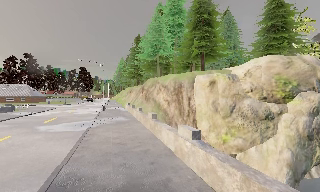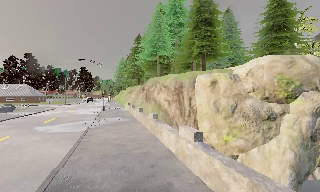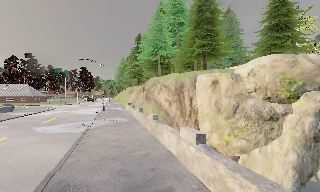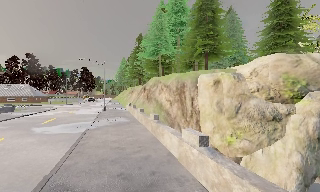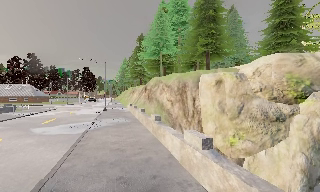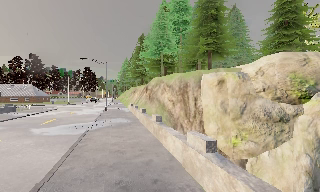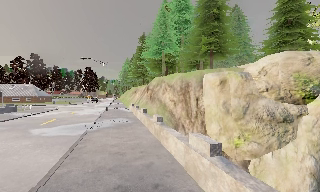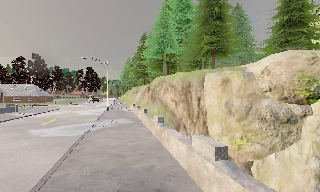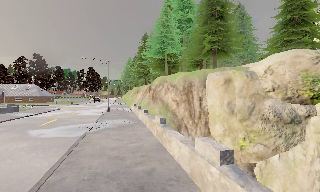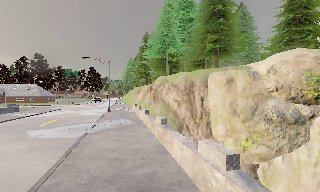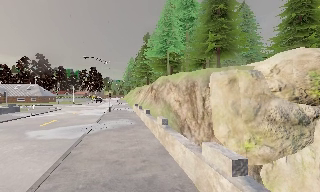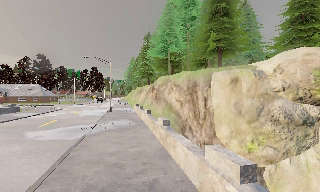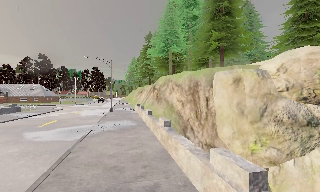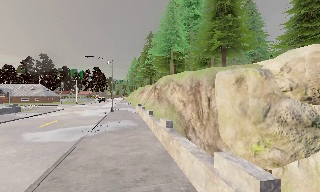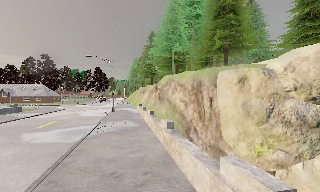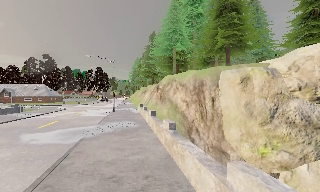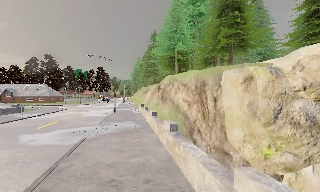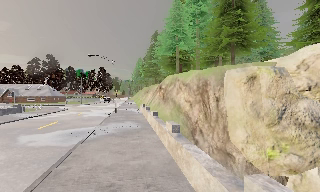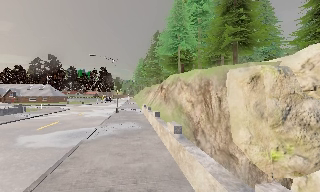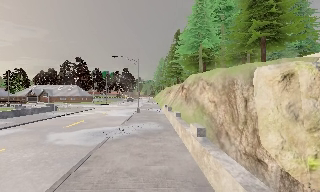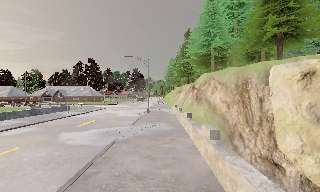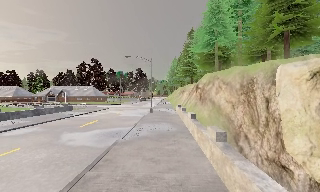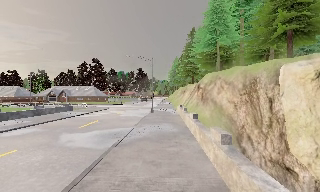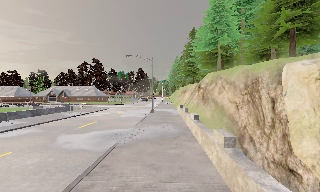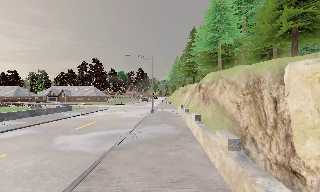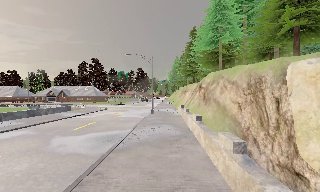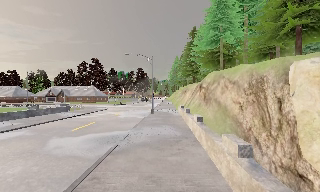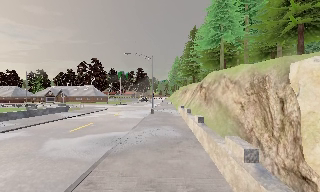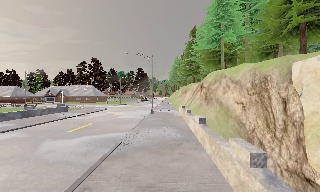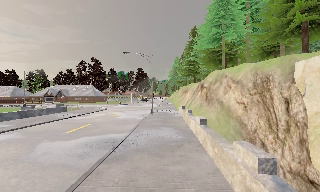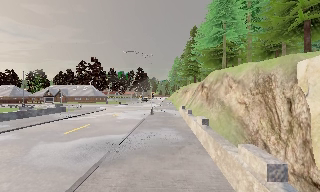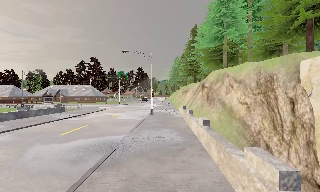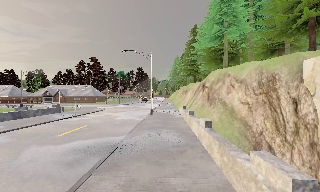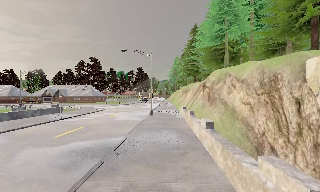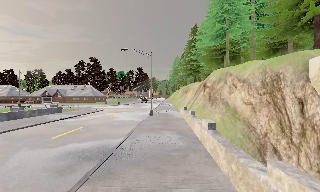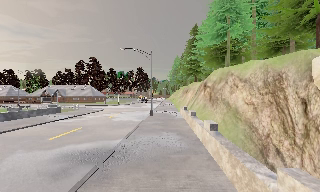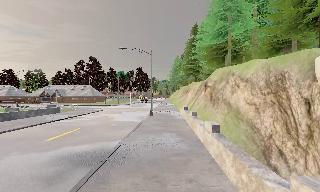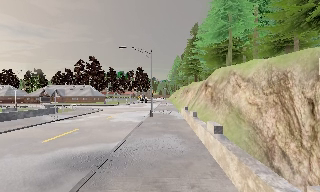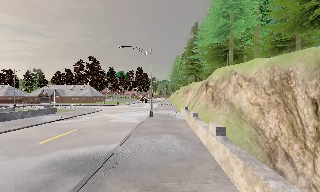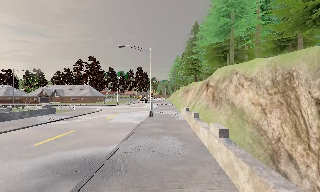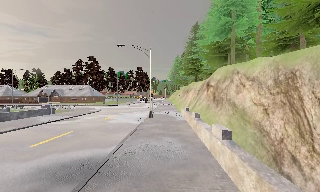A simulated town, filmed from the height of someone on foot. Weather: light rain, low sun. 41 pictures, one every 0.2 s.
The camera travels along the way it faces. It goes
forward.
0.0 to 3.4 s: The camera travels forward, about 4 m, so what stands in front looms larger.
3.4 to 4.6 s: The camera pans to its left, which is counterclockwise from overhead, by about 15 degrees. It travels forward, about 1.5 m, so what stands in front looms larger.
4.6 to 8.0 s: The camera travels forward, about 4.5 m, so what stands in front looms larger.
The film runs forward here.
